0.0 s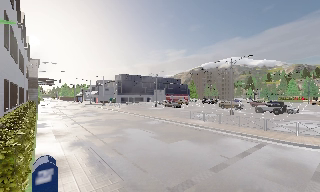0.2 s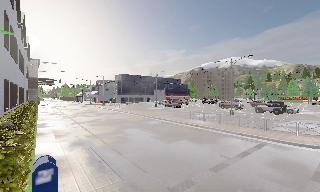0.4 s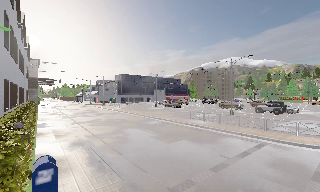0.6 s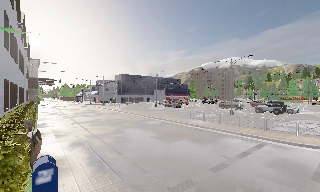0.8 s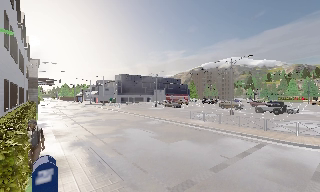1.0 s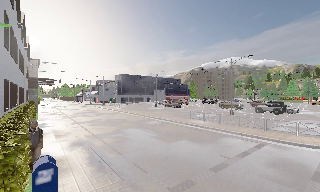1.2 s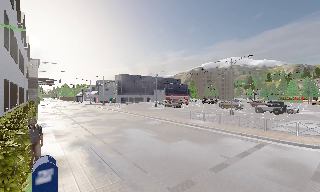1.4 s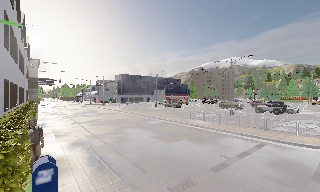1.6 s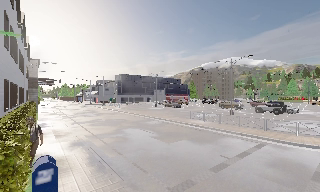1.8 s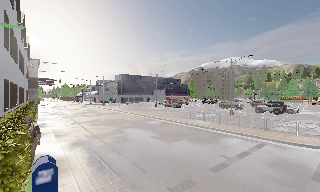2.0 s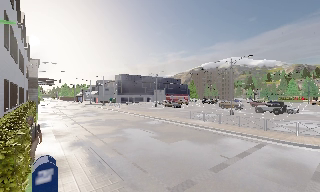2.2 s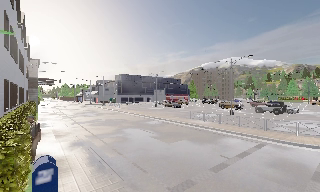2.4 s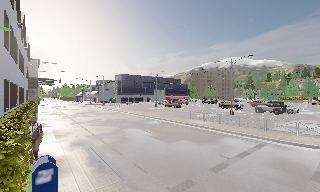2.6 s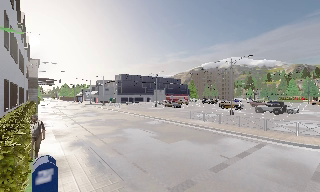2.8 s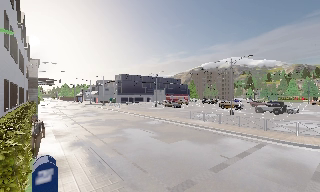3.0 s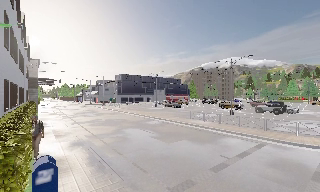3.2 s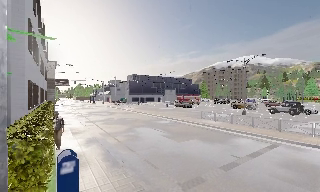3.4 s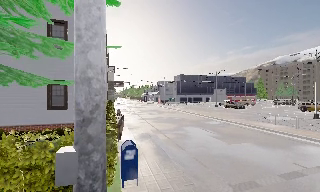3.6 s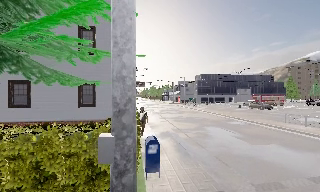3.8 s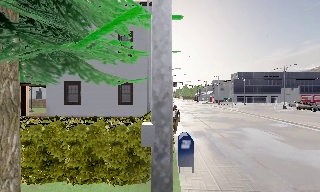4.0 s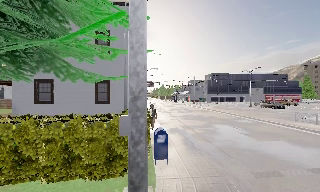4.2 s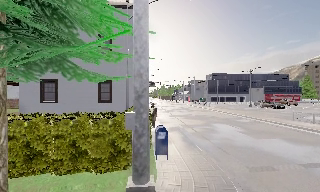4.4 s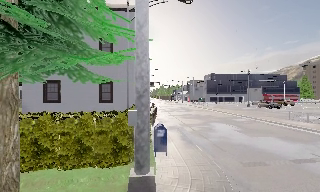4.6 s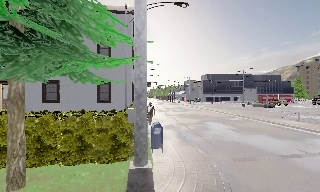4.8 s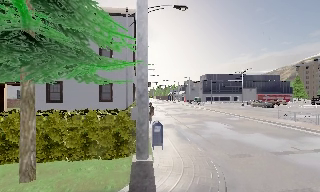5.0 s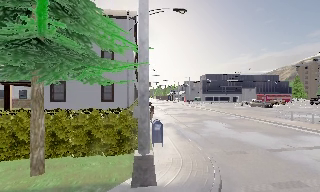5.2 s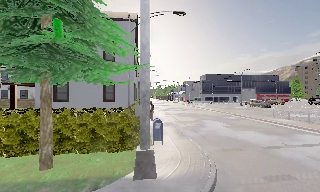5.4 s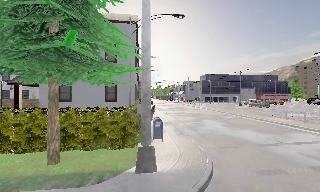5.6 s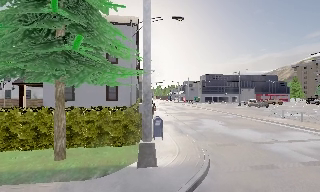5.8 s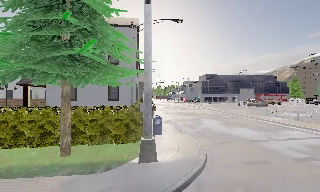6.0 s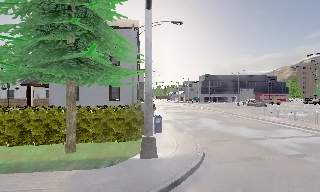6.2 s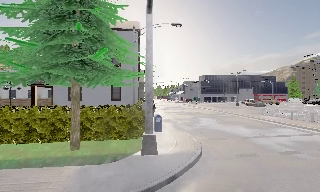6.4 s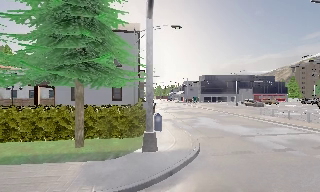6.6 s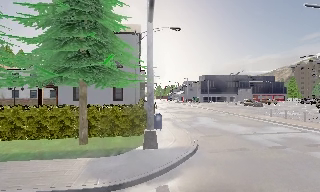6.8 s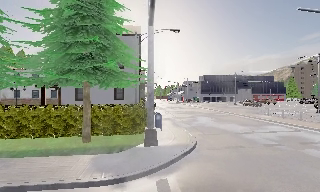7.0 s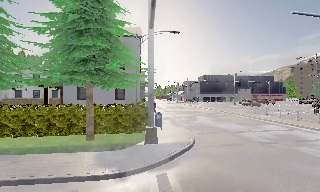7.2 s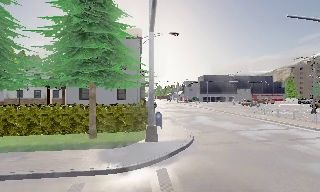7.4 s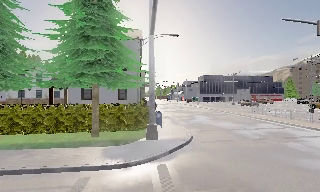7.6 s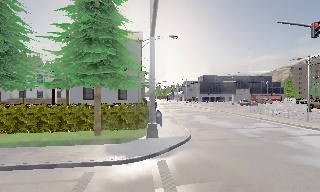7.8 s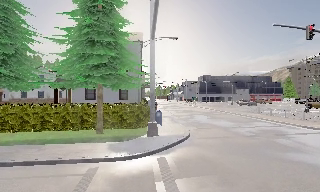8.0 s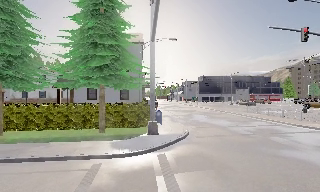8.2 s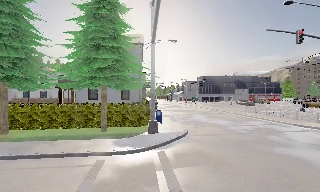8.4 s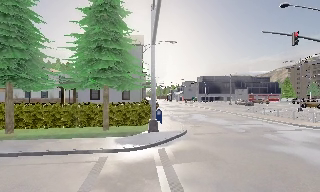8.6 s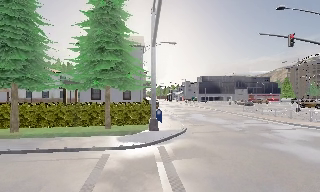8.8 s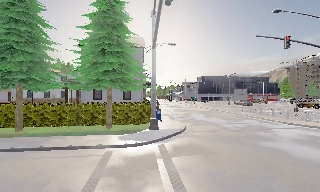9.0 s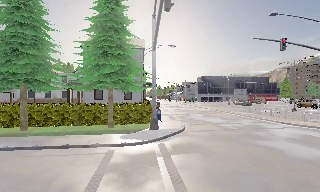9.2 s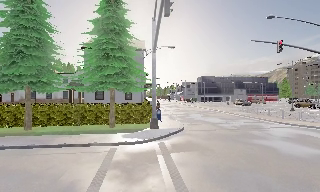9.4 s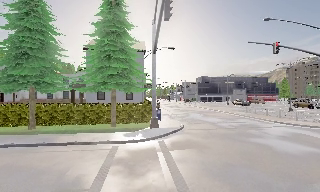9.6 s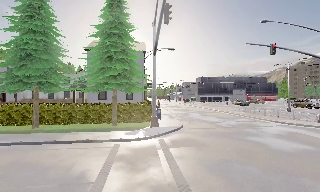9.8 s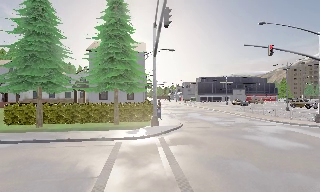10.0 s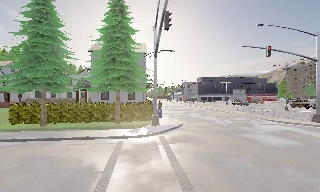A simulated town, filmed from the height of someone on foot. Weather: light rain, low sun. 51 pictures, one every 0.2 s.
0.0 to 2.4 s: The camera keeps its place and its aim.
2.4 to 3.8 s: The camera pans to its left, which is counterclockwise from overhead, by about 40 degrees. It travels backward, about 1 m. It gains speed.
3.8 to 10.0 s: The camera travels backward, about 11 m, so what stands in front gets smaller.
The film runs backward here.
